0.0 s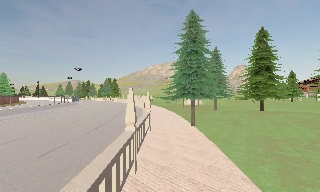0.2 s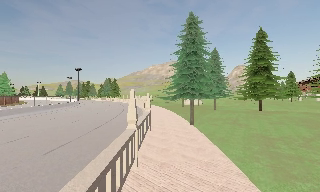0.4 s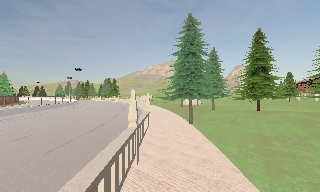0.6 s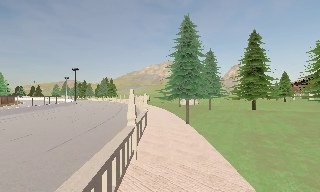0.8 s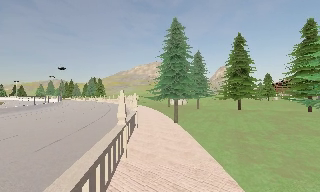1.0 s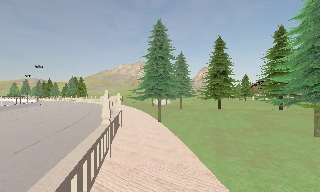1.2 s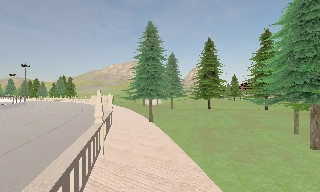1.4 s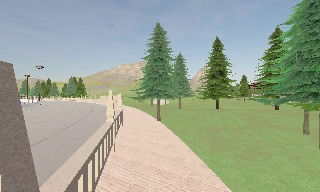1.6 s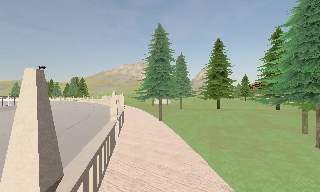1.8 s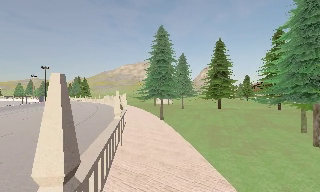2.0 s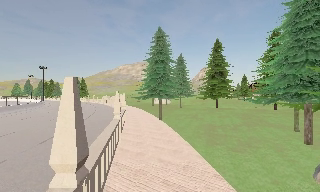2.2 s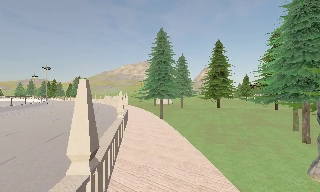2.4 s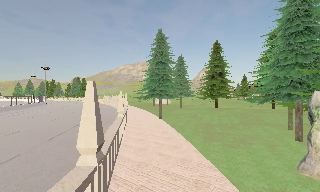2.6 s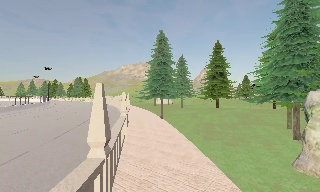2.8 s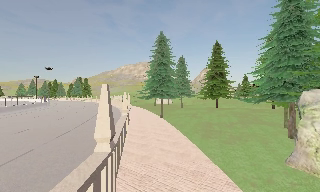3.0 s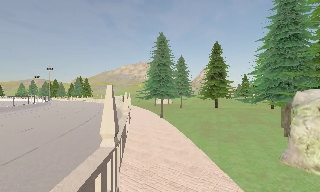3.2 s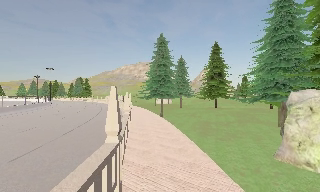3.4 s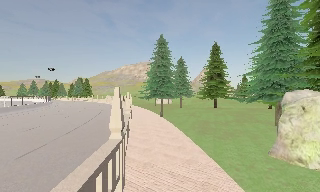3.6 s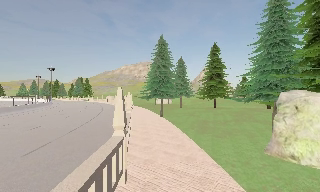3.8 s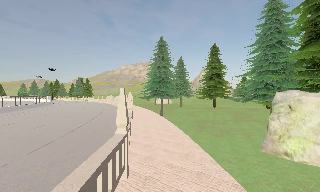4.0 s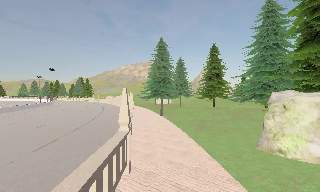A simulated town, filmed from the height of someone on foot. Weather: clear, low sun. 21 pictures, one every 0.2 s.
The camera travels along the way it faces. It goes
backward.
0.0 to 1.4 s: The scene slides to the left, as the camera pans about 10 degrees to its right. It travels backward, about 2 m, so what stands in front gets smaller.
1.4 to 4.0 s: The camera travels backward, about 4 m, so what stands in front gets smaller.
The film runs backward here.
